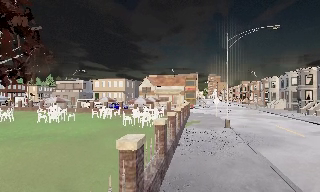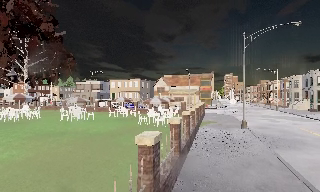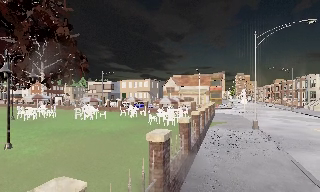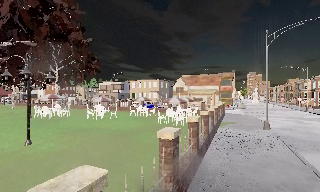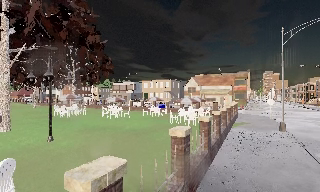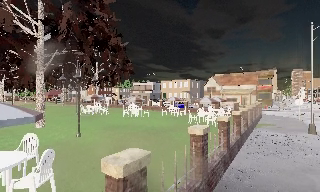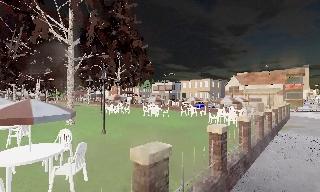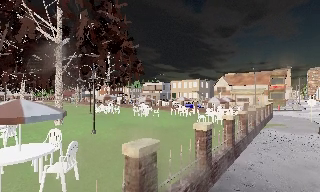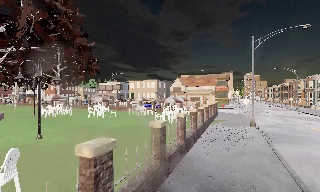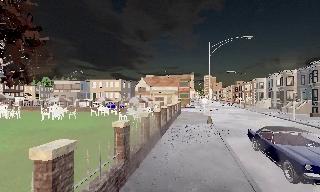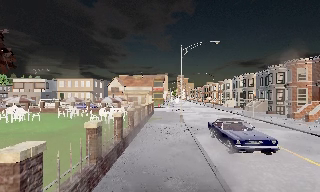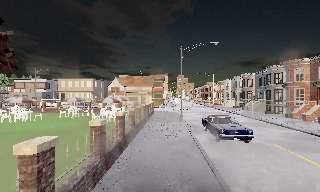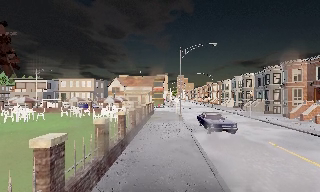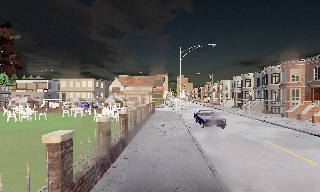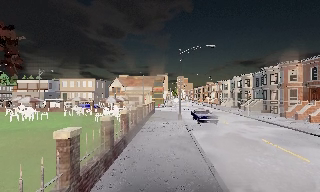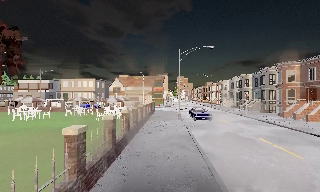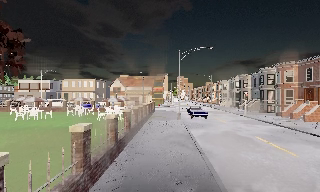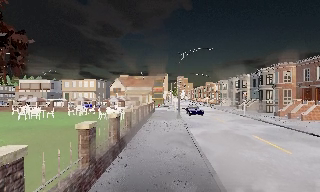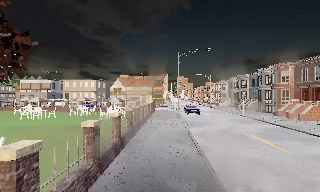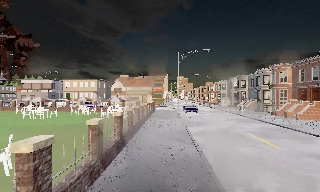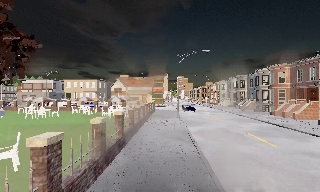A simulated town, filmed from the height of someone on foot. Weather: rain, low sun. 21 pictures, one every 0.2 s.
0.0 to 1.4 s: The scene slides to the right, as the camera pans about 25 degrees to its left. It travels backward, about 1.5 m, so what stands in front gets smaller.
1.4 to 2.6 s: The scene slides to the left, as the camera pans about 35 degrees to its right. It travels backward, about 1.5 m.
2.6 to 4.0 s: The camera travels backward, about 2 m, so what stands in front gets smaller.
The film runs backward here.
